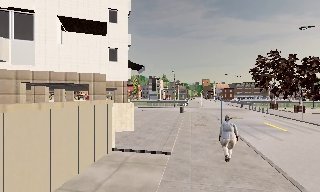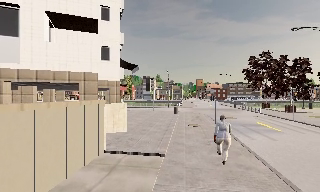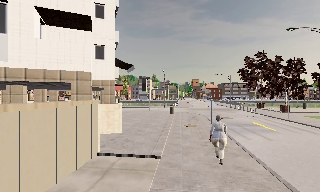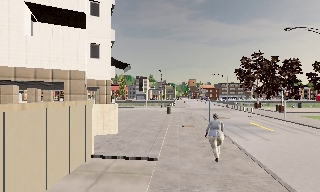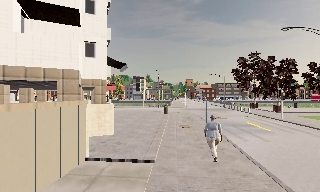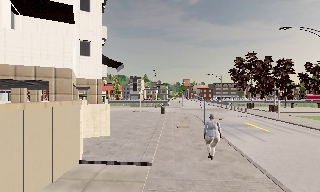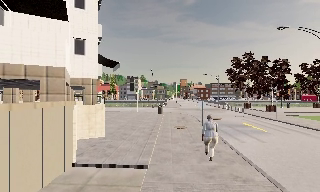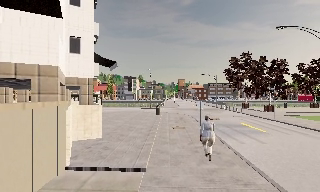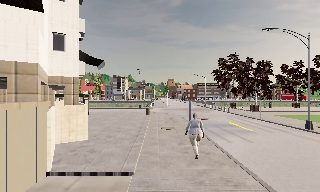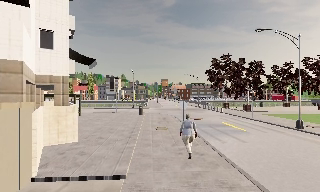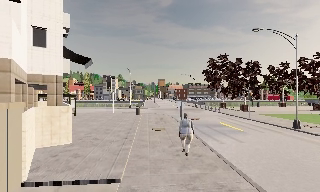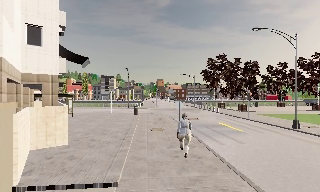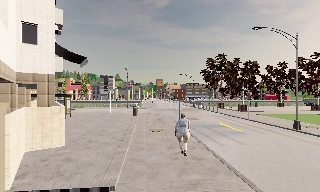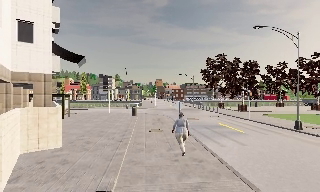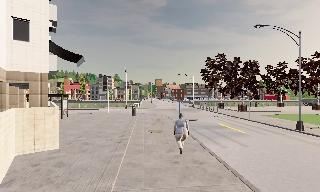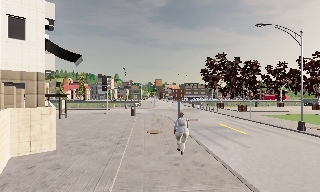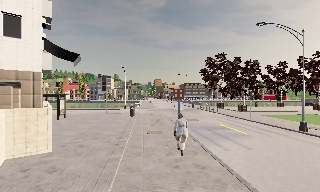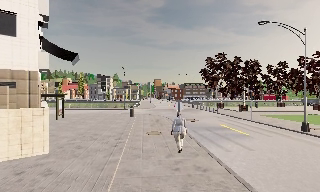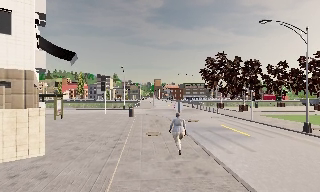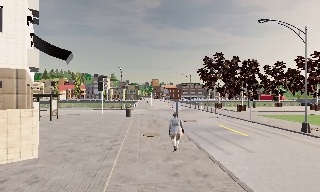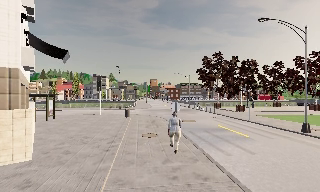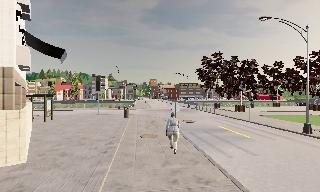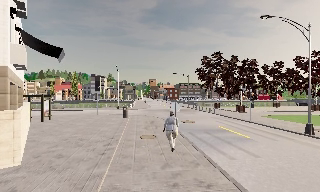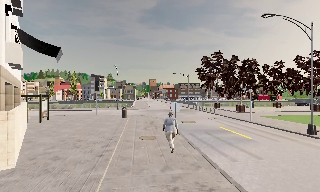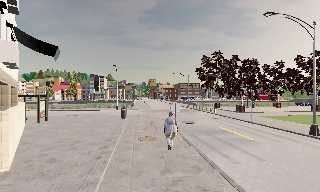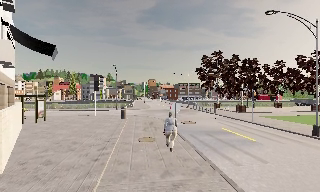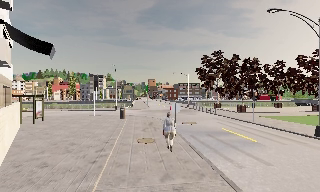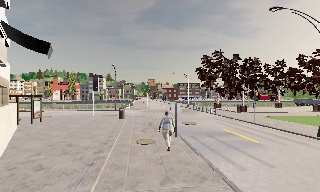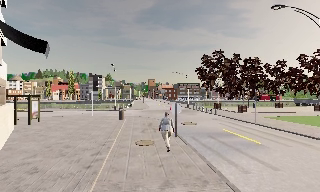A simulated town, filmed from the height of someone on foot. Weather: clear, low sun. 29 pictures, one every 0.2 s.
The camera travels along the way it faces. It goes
forward.
0.0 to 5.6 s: The camera swings to its right by about 20 degrees, and the scene slides to the left. It travels forward, about 6 m, so what stands in front looms larger.
The film runs forward here.
